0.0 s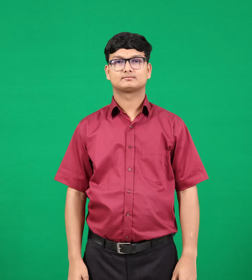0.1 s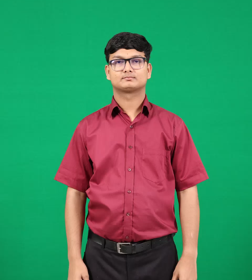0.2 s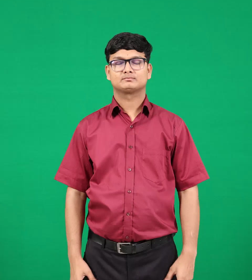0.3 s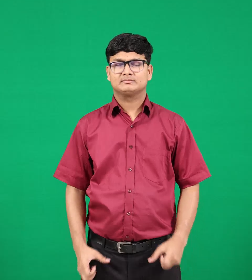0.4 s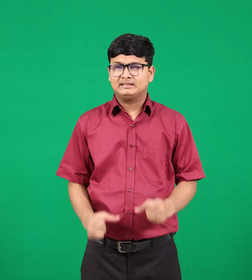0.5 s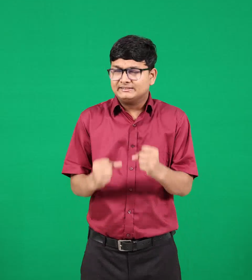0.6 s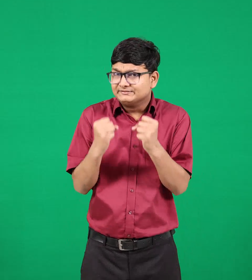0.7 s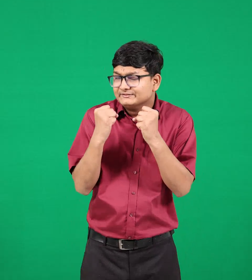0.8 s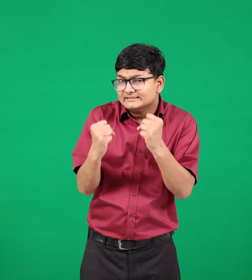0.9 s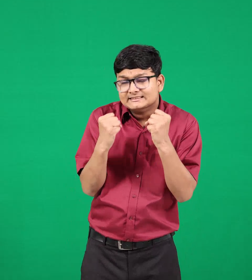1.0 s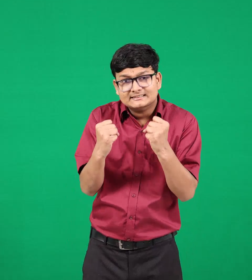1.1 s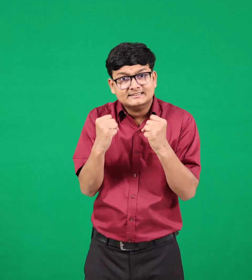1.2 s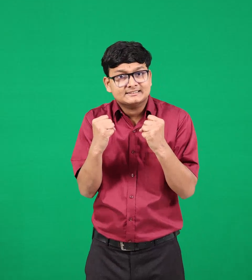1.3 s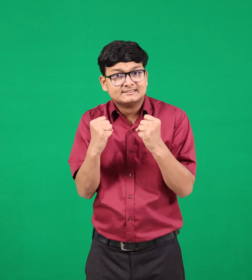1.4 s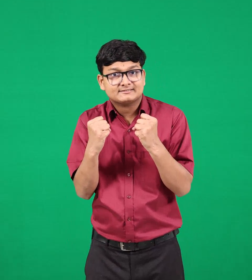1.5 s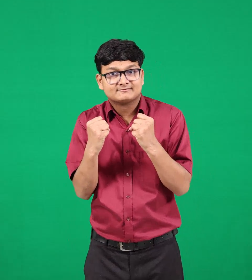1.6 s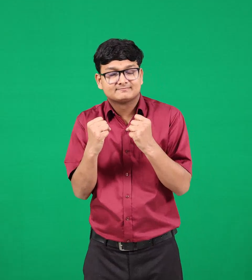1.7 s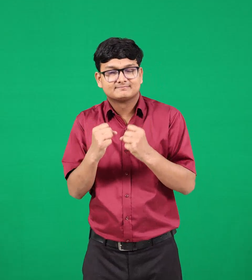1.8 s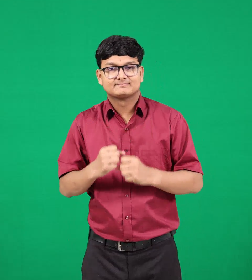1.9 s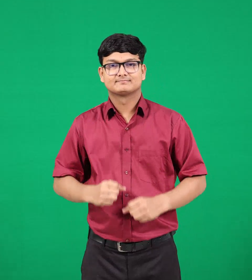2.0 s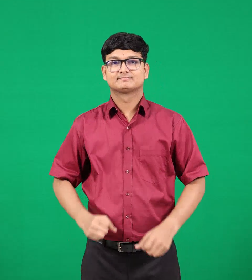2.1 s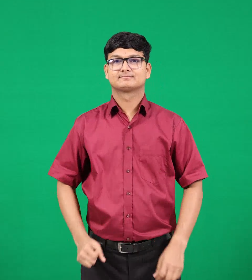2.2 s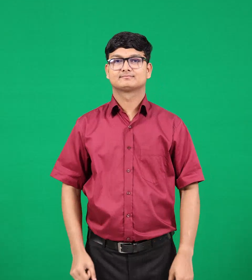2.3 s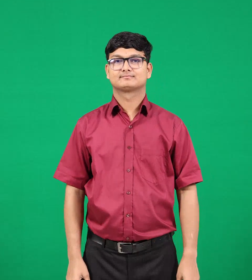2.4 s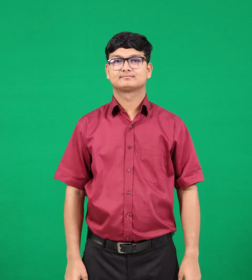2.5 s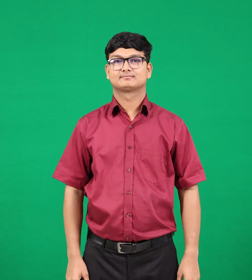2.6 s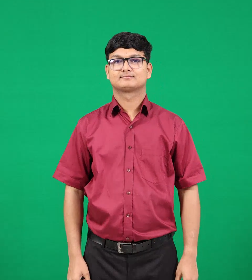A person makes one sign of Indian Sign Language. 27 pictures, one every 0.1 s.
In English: difficult
